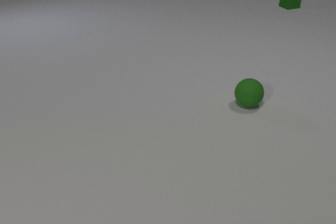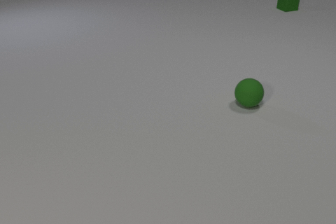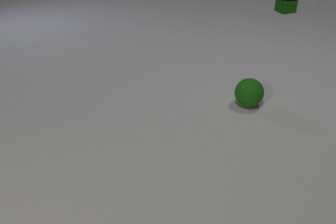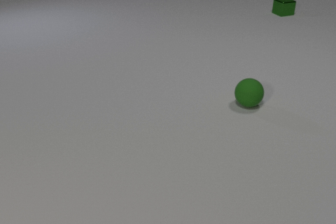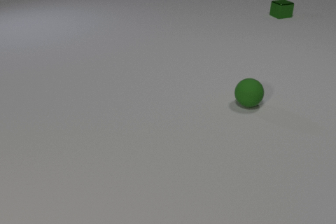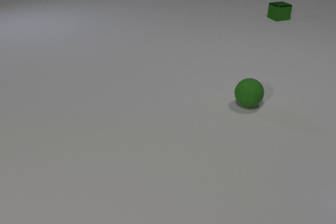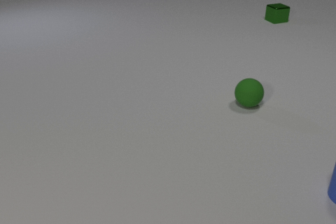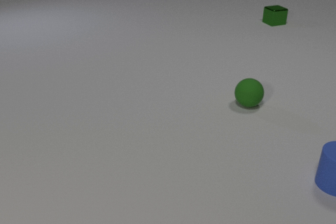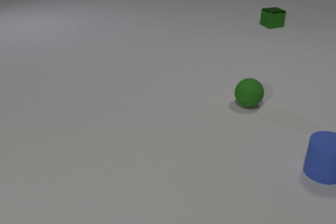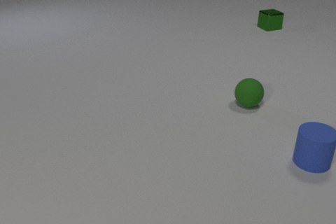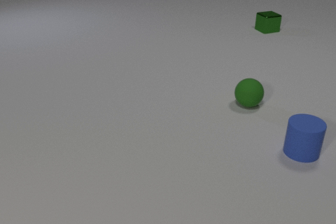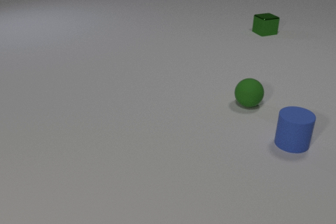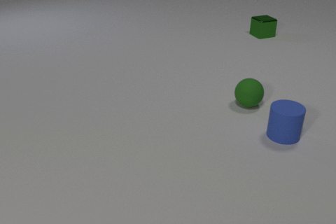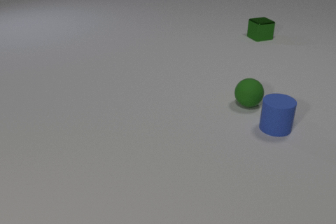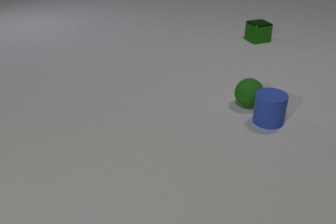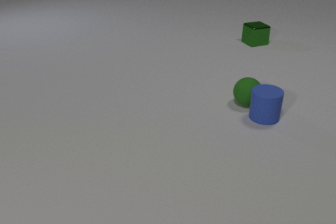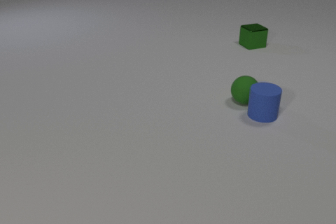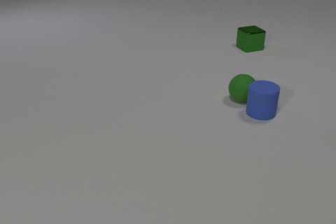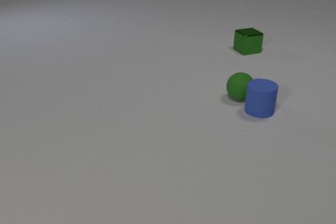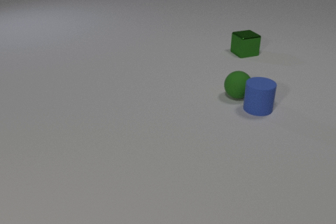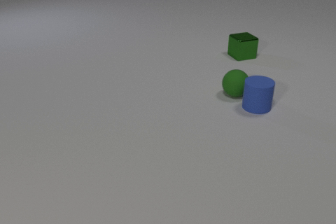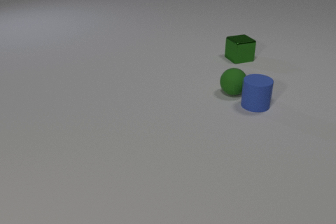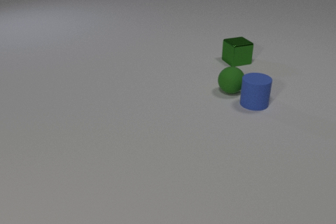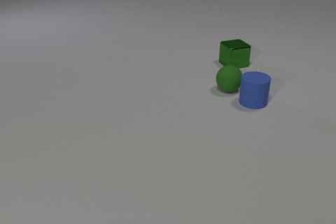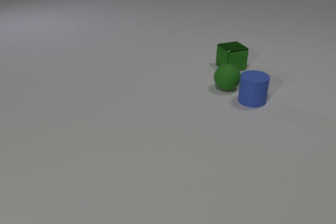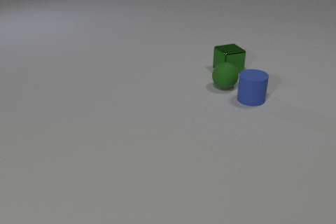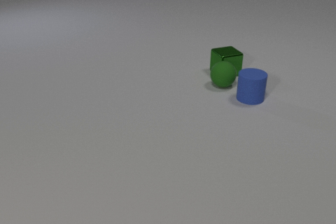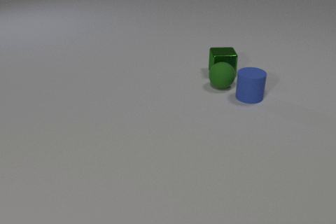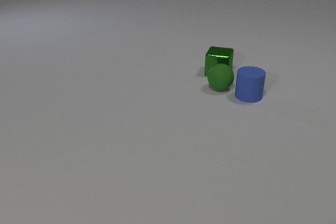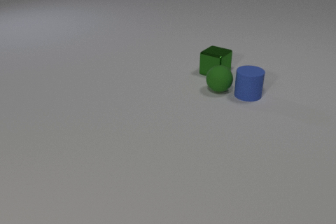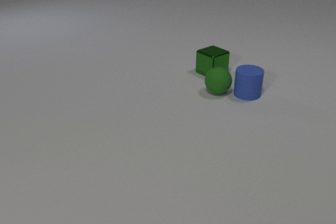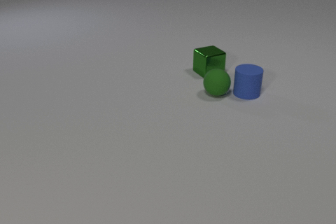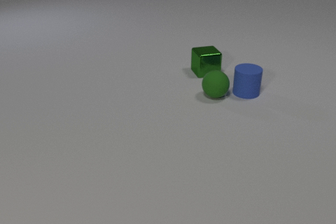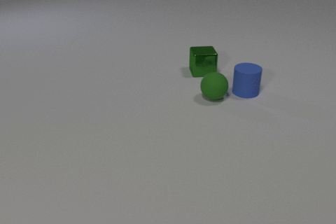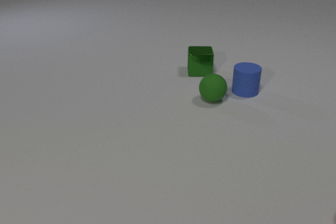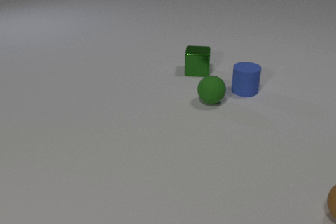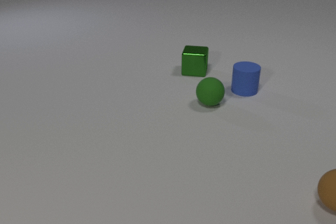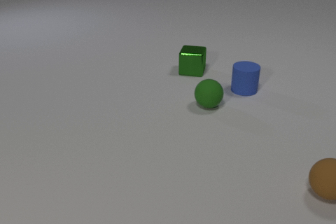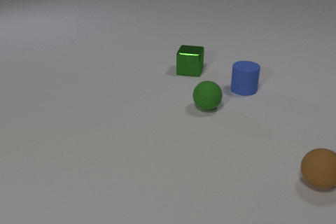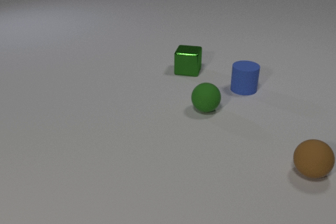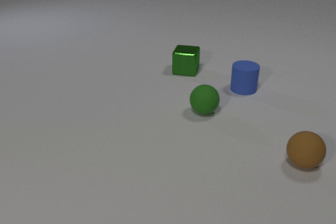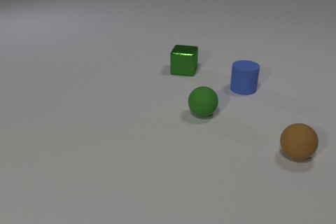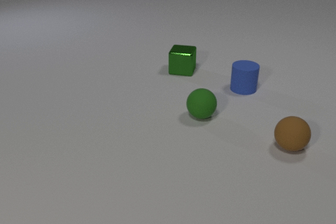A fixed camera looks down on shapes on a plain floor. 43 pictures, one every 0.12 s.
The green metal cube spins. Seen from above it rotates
clockwise.
The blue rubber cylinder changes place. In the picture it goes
away from the camera.
0.00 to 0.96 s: The blue rubber cylinder comes in at the right edge, slides away from the camera and to the left. The green metal cube slides toward the camera.
0.96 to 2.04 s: The blue rubber cylinder slides away from the camera and to the left. The green rubber sphere rolls away from the camera and to the left. The green metal cube slides toward the camera. The blue rubber cylinder and the green rubber sphere collide.
2.04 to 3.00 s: The blue rubber cylinder slides away from the camera and to the left. The green rubber sphere rolls away from the camera and to the left. The green metal cube slides toward the camera.
3.00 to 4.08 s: The blue rubber cylinder slides away from the camera. The green rubber sphere rolls toward the camera. The green metal cube slides to the left, spins so that its near face slides to the left, clockwise seen from above. The green rubber sphere and the green metal cube collide.
4.08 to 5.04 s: The blue rubber cylinder moves, and ends about where it began. The green rubber sphere rolls toward the camera. The green metal cube slides to the left. The brown rubber sphere comes in at the right edge, rolls away from the camera and to the left.
How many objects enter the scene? 2.
What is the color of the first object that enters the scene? blue.
What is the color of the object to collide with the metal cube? green.
